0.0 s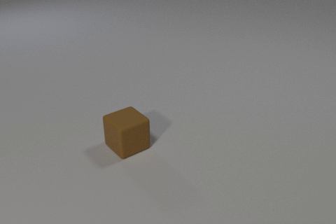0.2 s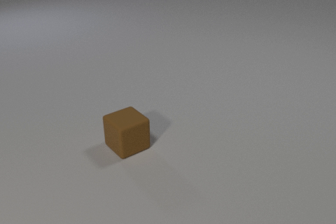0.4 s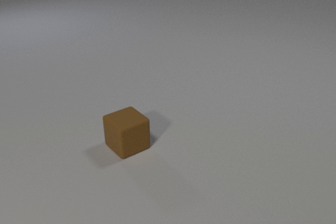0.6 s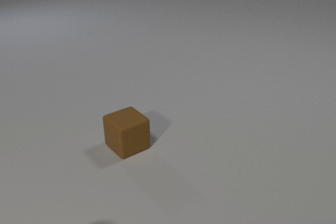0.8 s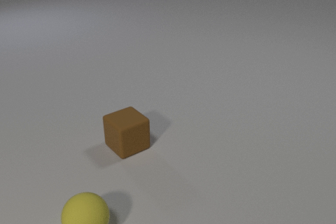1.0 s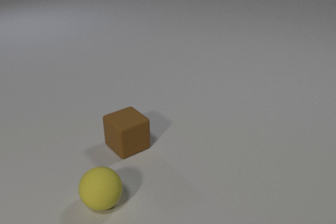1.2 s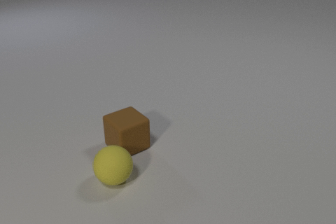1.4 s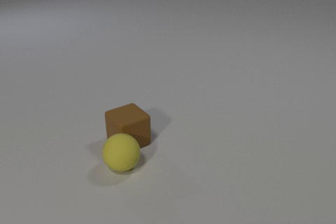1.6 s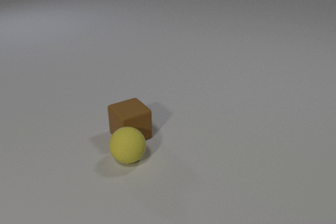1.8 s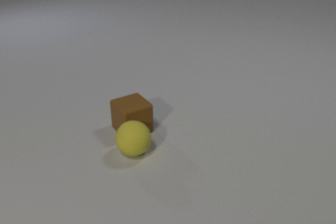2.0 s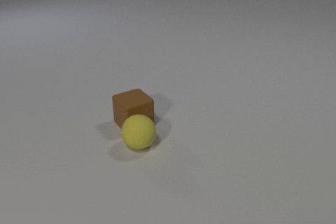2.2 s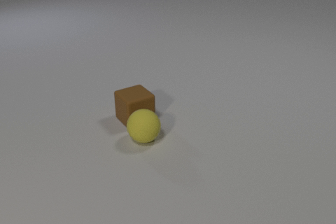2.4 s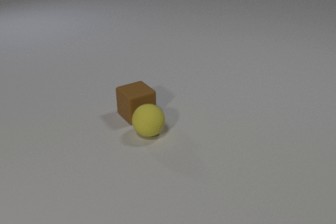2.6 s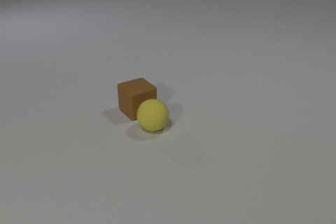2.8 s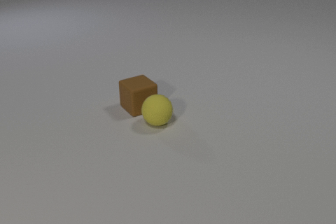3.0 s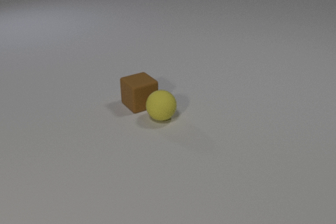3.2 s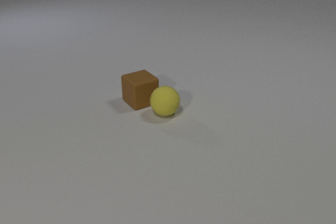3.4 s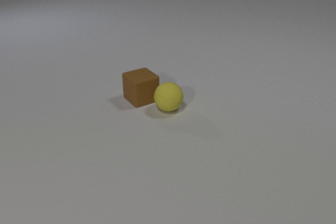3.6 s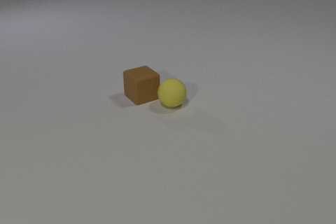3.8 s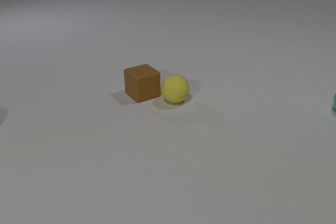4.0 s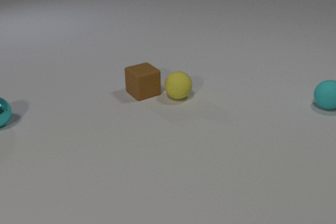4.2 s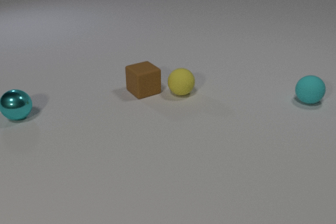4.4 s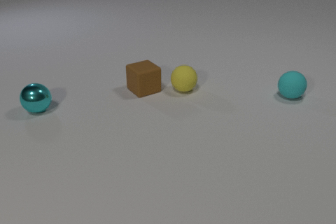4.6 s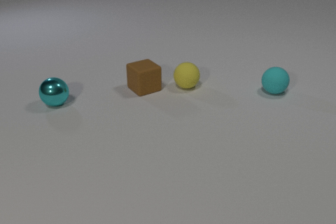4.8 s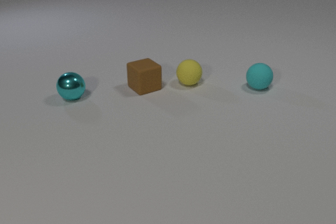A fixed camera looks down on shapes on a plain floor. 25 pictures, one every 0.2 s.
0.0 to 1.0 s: The yellow rubber sphere comes in at the bottom edge, rolls away from the camera and to the right.
1.0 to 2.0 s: The yellow rubber sphere rolls away from the camera and to the right. The brown rubber cube slides away from the camera. The yellow rubber sphere and the brown rubber cube collide.
2.0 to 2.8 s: The yellow rubber sphere rolls away from the camera and to the right. The brown rubber cube slides away from the camera.
2.8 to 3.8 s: The yellow rubber sphere rolls away from the camera. The brown rubber cube slides away from the camera.
3.8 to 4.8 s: The yellow rubber sphere rolls away from the camera. The brown rubber cube slides away from the camera. The cyan rubber sphere rolls to the left. The cyan metal sphere comes in at the left edge, rolls to the right and away from the camera.
What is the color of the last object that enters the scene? cyan.
What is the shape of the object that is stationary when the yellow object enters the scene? cube.
How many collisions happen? 1.
